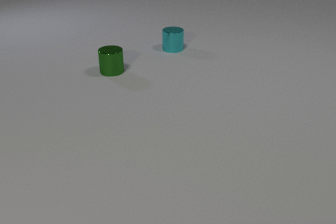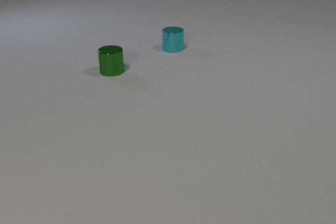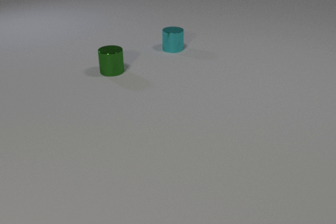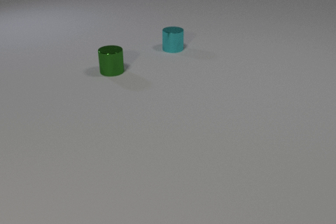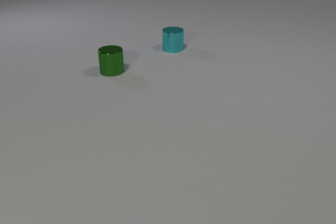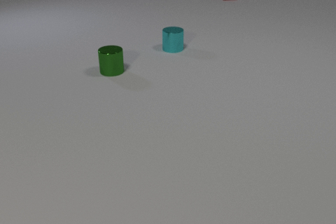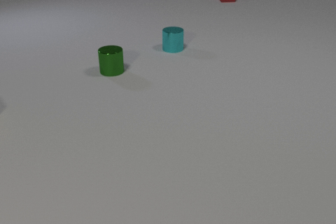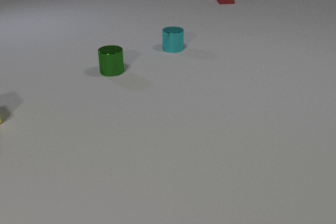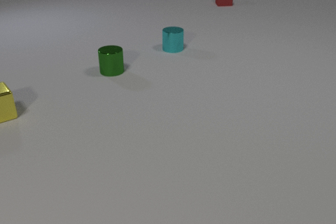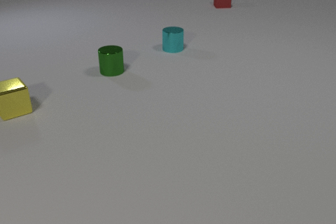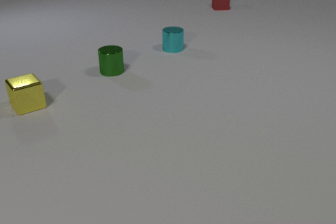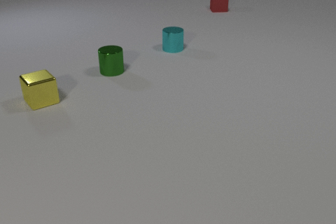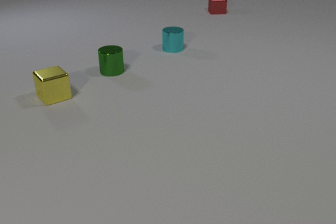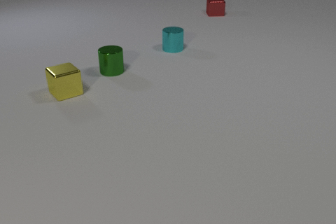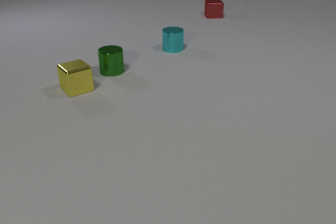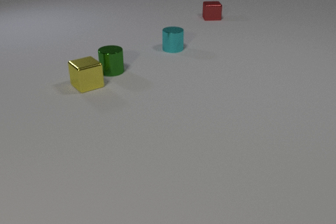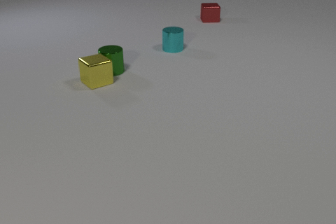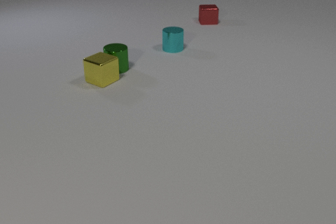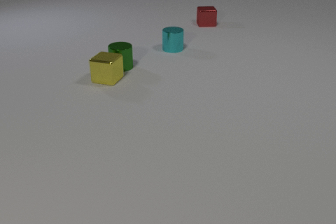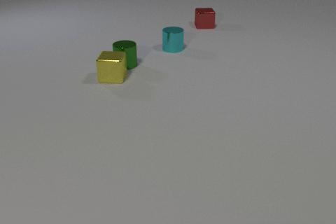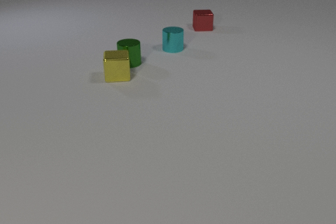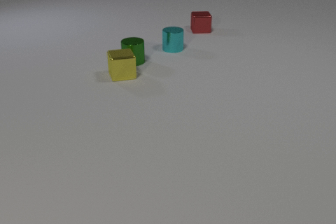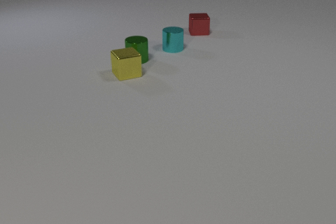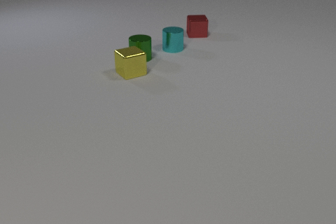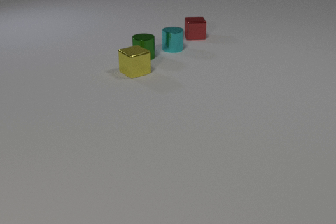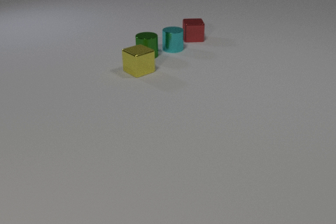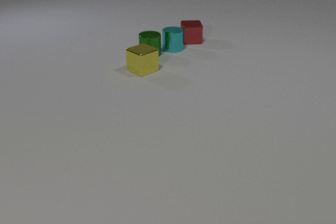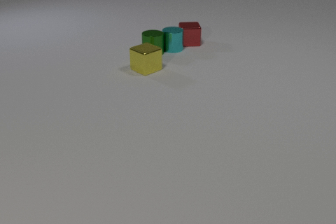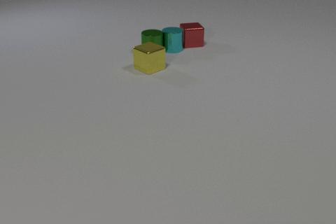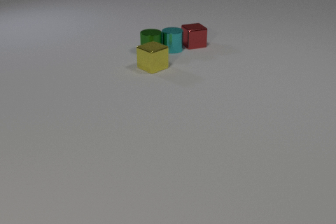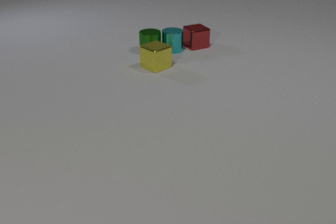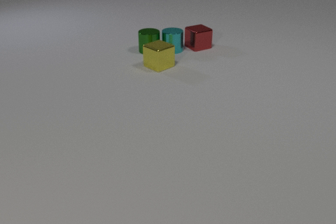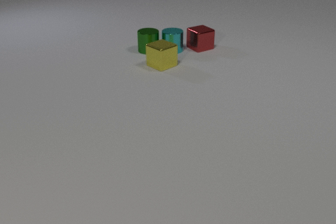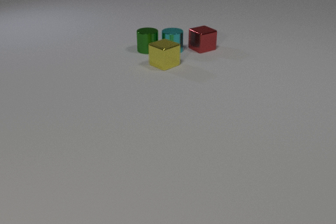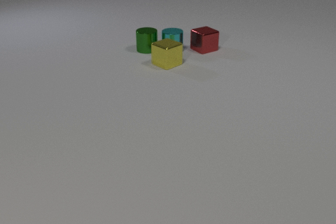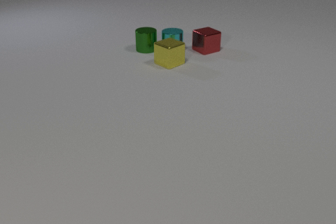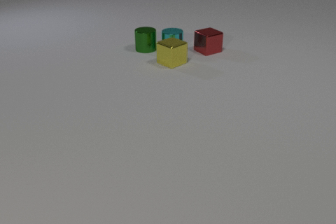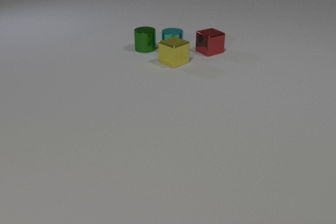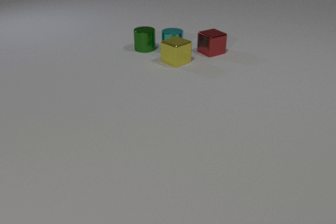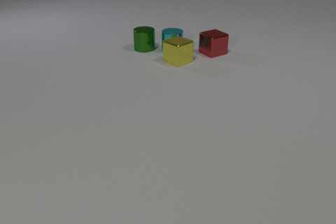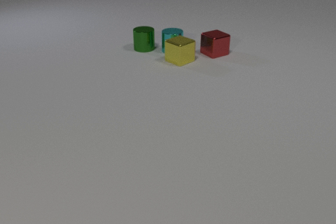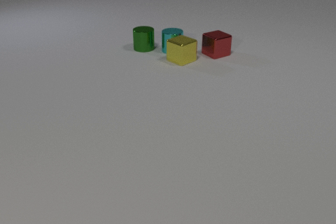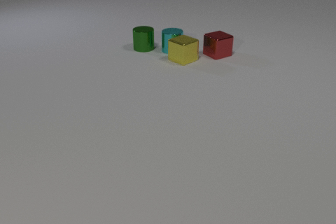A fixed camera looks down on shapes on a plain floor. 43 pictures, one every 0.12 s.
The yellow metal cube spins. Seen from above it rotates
counterclockwise.
The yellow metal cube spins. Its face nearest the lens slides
to the right.
0.00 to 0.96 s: The yellow metal cube comes in at the left edge, slides to the right. The red metal cube comes in at the top edge, slides toward the camera.
0.96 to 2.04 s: The yellow metal cube slides to the right and away from the camera. The green metal cylinder slides to the right and away from the camera. The red metal cube slides toward the camera. The yellow metal cube and the green metal cylinder collide.
2.04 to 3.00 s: The yellow metal cube slides to the right and away from the camera, spins counterclockwise seen from above by about 75 degrees, its near face sliding to the right. The green metal cylinder slides away from the camera and to the right. The red metal cube slides toward the camera.
3.00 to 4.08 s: The yellow metal cube slides to the right and away from the camera. The green metal cylinder slides away from the camera. The red metal cube slides toward the camera, spins counterclockwise seen from above by about 30 degrees, its near face sliding to the right. The cyan metal cylinder and the red metal cube collide. The green metal cylinder and the cyan metal cylinder collide.
4.08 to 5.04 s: The yellow metal cube slides to the right and away from the camera. The green metal cylinder slides away from the camera. The red metal cube slides to the right and toward the camera.
Are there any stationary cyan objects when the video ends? yes.
Are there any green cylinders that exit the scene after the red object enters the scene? no.
What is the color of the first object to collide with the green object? yellow.
